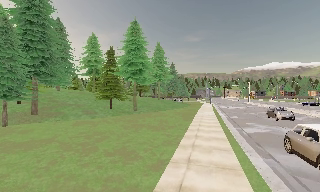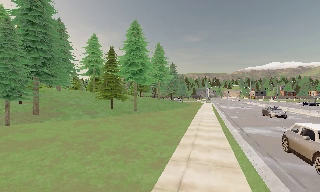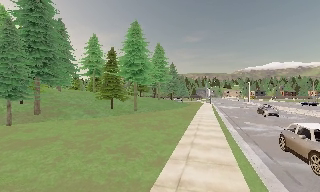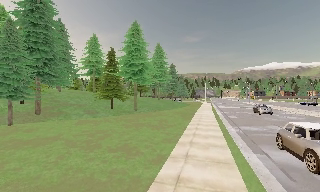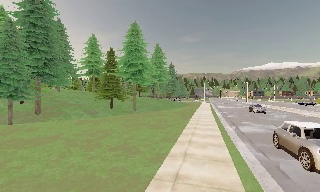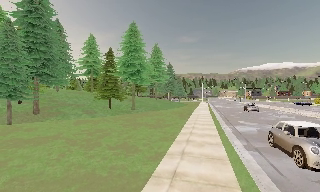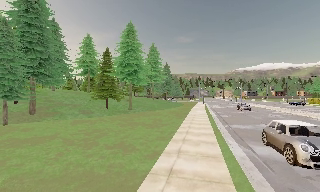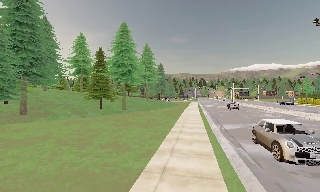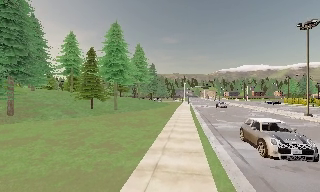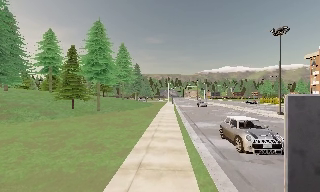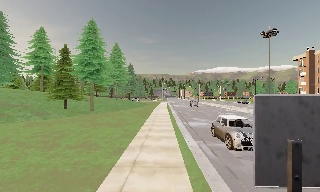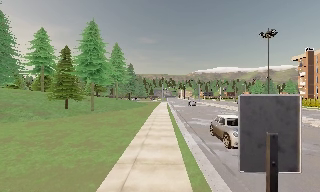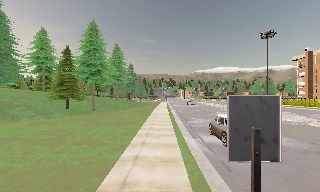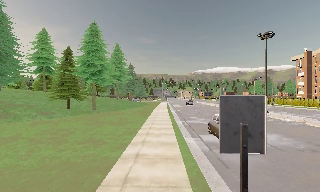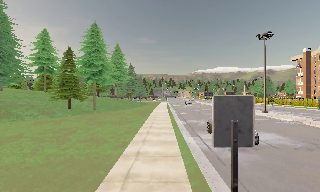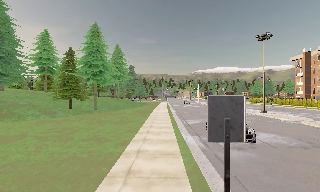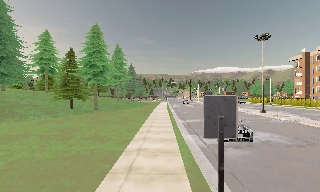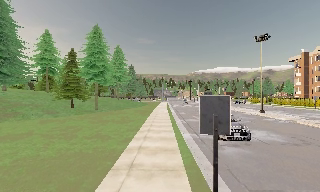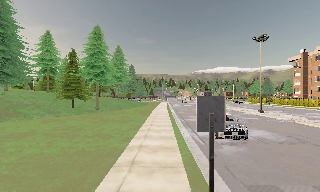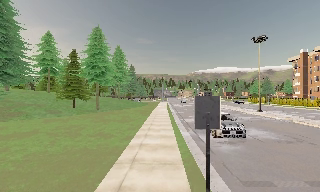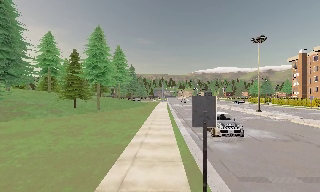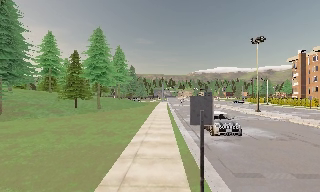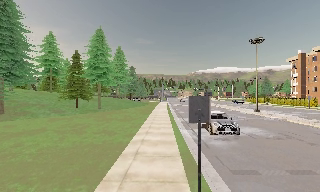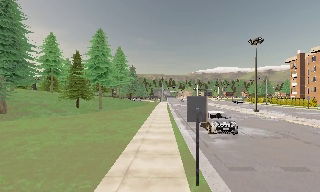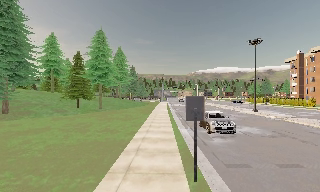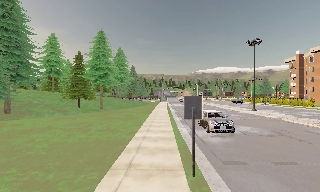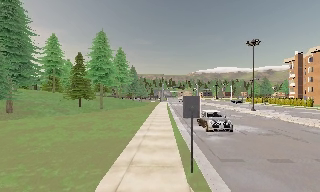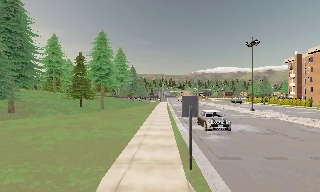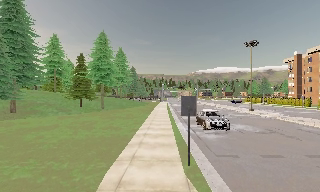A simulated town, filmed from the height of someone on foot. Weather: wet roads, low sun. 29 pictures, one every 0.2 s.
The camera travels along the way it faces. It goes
backward.
0.0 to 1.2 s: The camera travels backward, about 1 m, so what stands in front gets smaller.
1.2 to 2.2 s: The camera swings to its right by about 15 degrees, and the scene slides to the left. It travels backward, about 1 m, so what stands in front gets smaller.
2.2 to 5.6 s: The camera travels backward, about 4.5 m, so what stands in front gets smaller.
The film runs backward here.
